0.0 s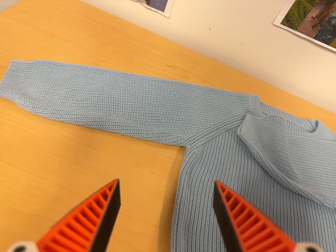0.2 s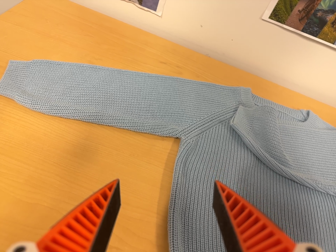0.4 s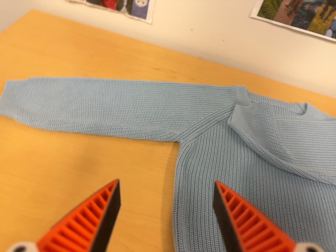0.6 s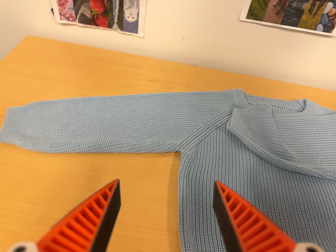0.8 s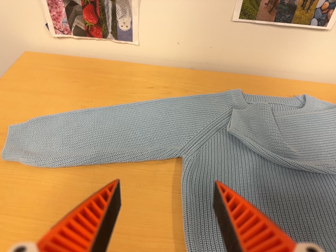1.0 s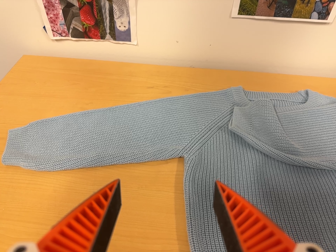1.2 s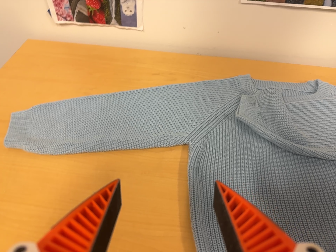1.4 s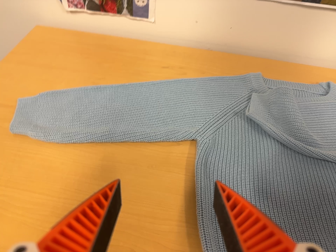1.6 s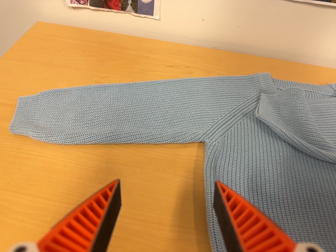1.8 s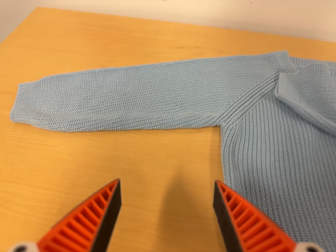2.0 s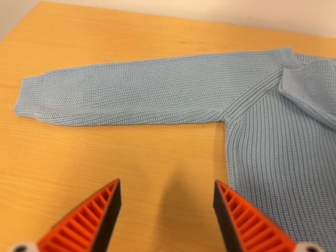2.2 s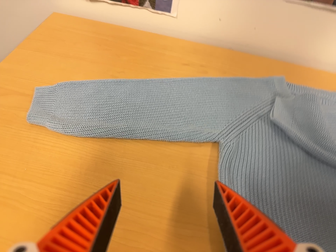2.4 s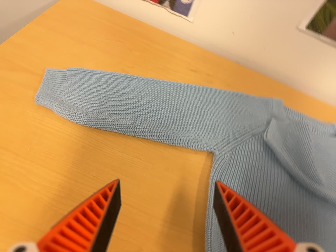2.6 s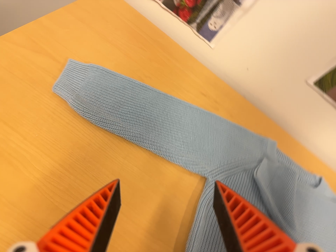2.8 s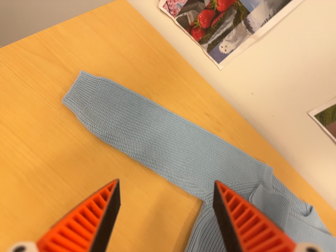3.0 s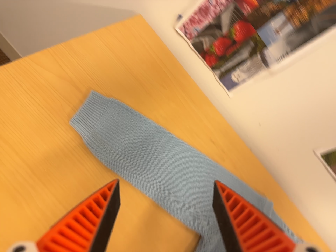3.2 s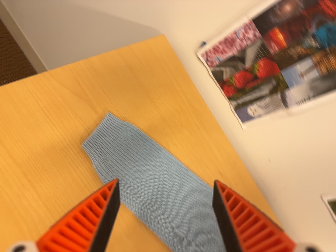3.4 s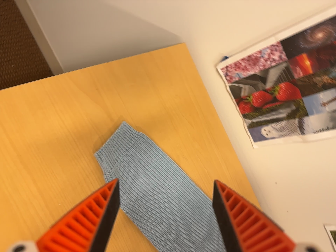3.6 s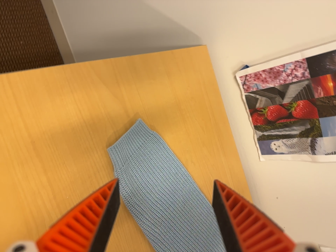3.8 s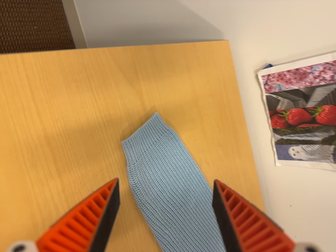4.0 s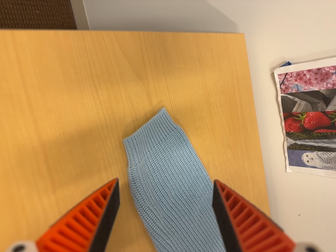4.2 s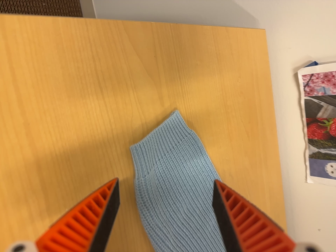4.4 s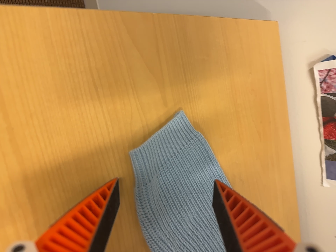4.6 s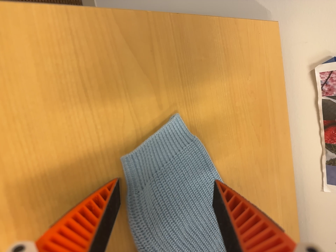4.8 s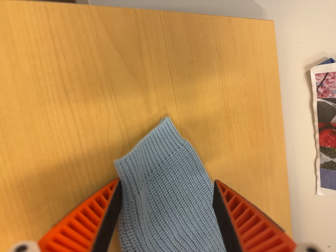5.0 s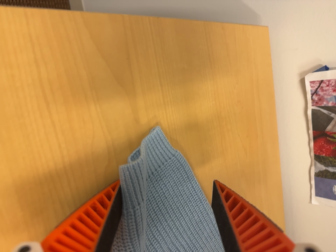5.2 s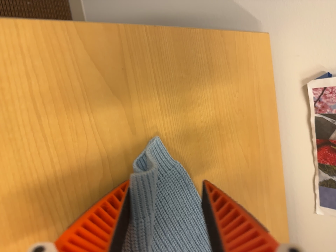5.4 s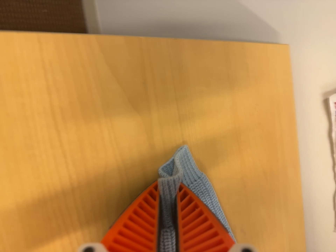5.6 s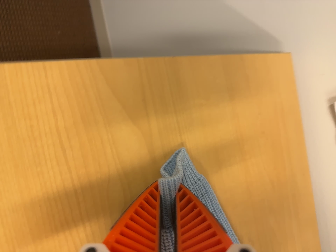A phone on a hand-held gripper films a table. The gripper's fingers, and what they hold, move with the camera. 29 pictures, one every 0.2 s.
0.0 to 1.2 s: The camera travels to its right, about 5 cm. It rolls about its line of sight by about 15 degrees, and the scene rotates counterclockwise.
1.2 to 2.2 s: The camera travels to its left, about 5 cm, so close, fixed things drift to the right.
2.2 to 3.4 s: The camera pans to its right by about 10 degrees. It travels toward the top of its view and to its left, about 26 cm, so close, fixed things drift downward. It rolls about its line of sight by about 50 degrees, and the scene rotates clockwise.
3.4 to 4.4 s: The camera travels forward and to its left, about 16 cm, so what stands in front looms larger. It rolls about its line of sight by about 15 degrees, and the scene rotates clockwise.
4.4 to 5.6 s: The camera shifts only a little, or ends up much as it began.
The film runs forward here.
